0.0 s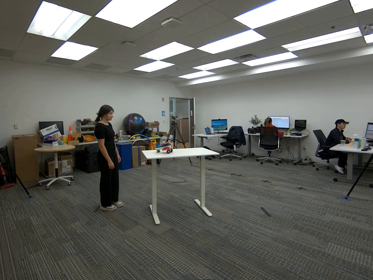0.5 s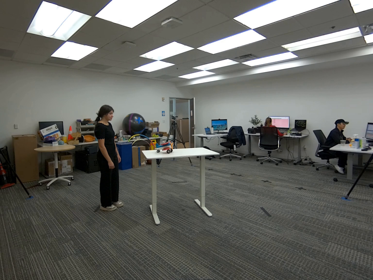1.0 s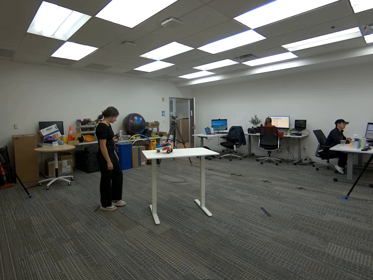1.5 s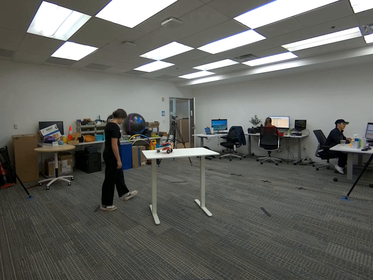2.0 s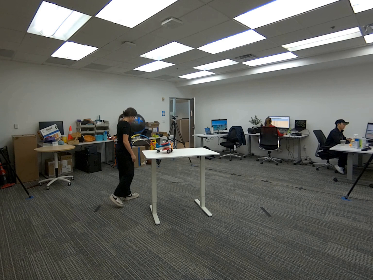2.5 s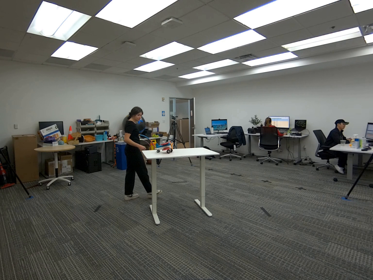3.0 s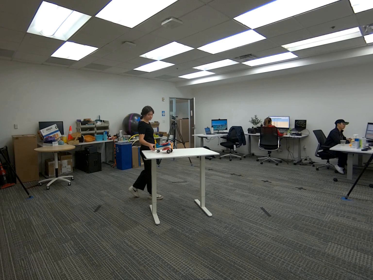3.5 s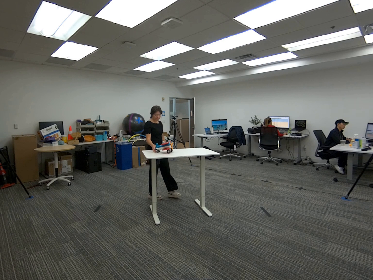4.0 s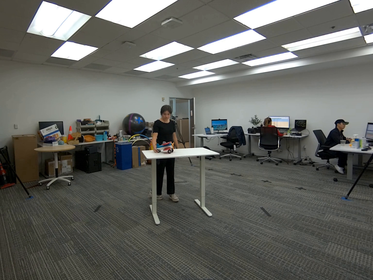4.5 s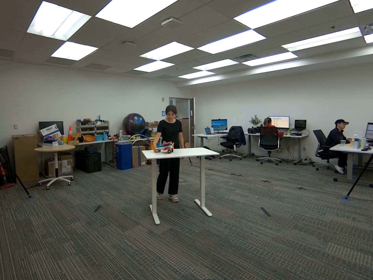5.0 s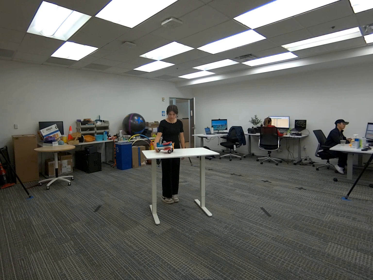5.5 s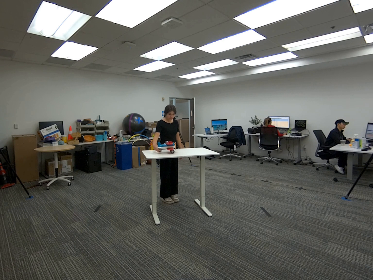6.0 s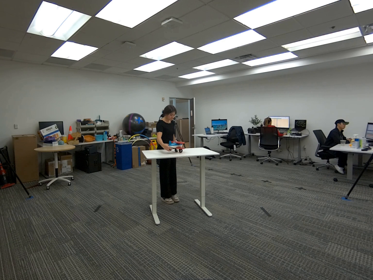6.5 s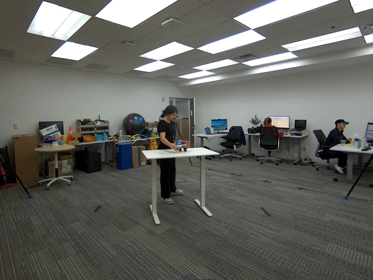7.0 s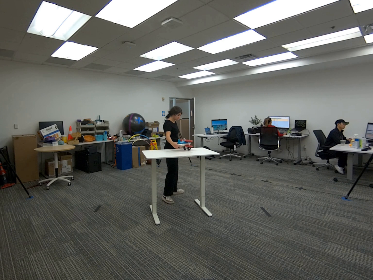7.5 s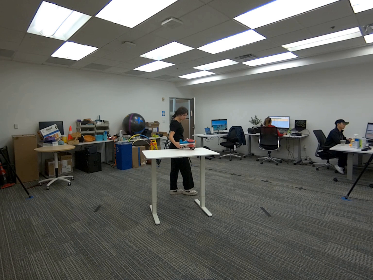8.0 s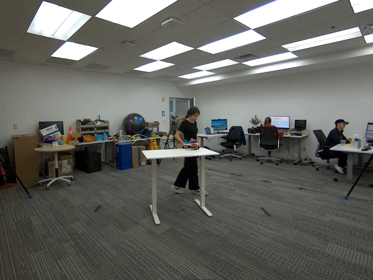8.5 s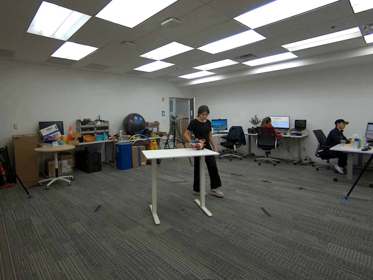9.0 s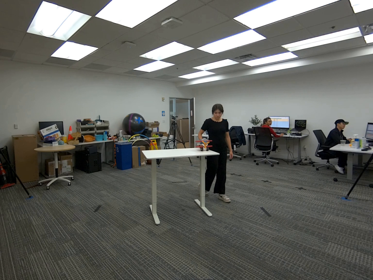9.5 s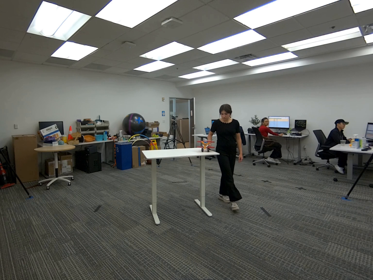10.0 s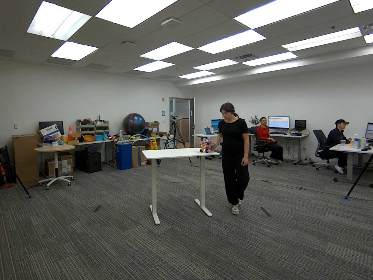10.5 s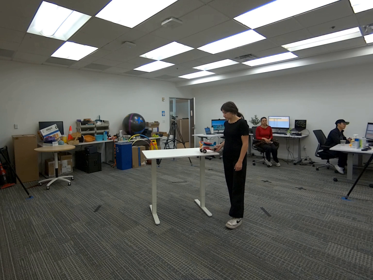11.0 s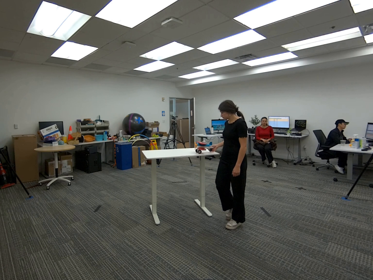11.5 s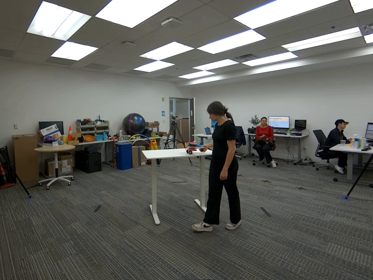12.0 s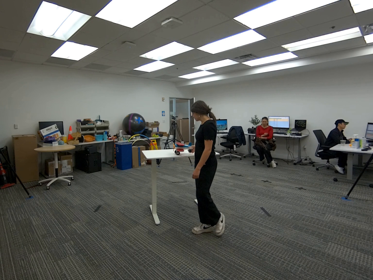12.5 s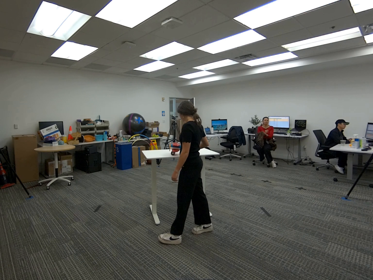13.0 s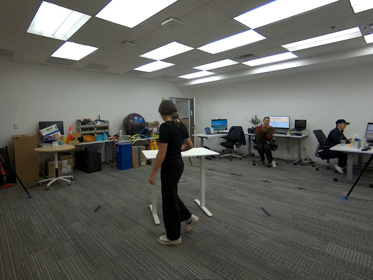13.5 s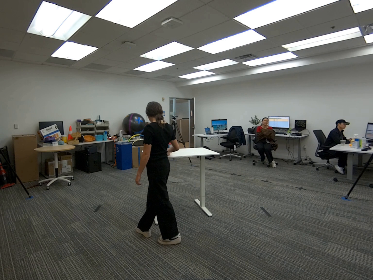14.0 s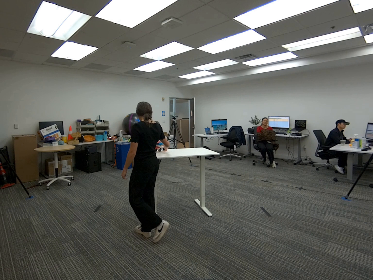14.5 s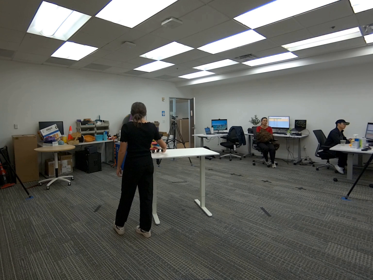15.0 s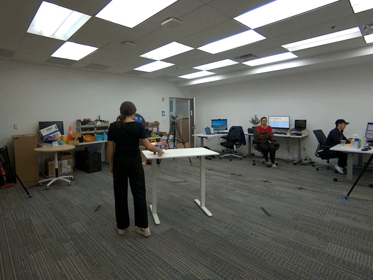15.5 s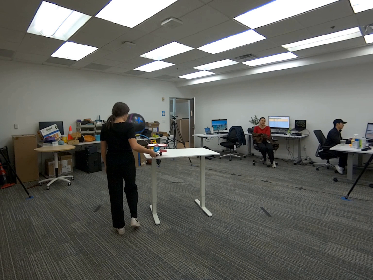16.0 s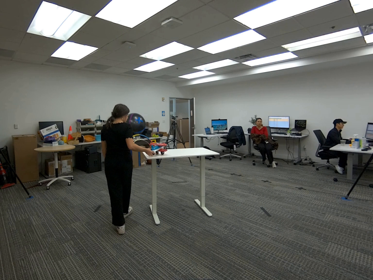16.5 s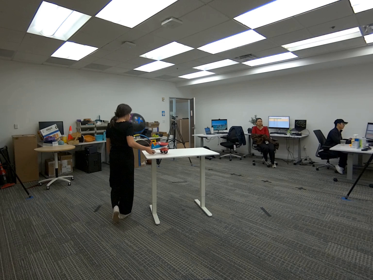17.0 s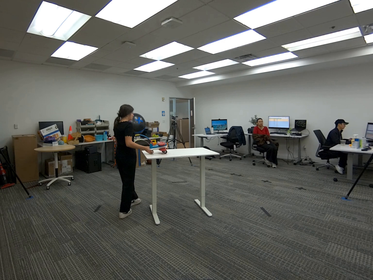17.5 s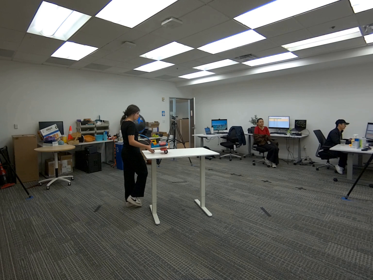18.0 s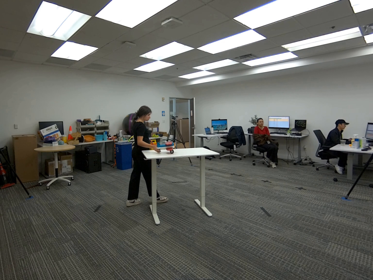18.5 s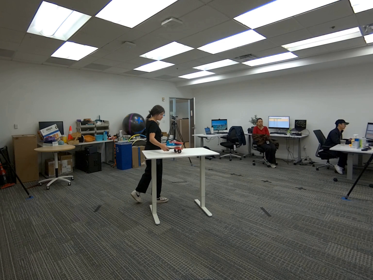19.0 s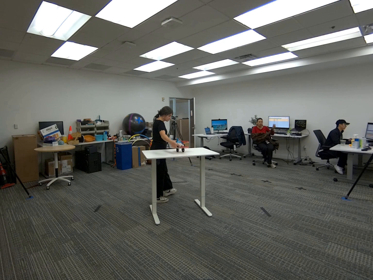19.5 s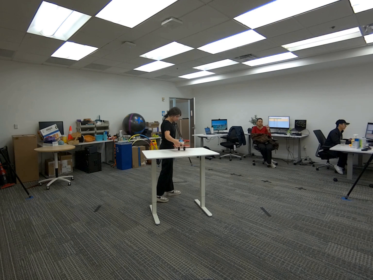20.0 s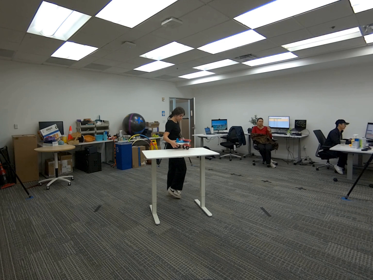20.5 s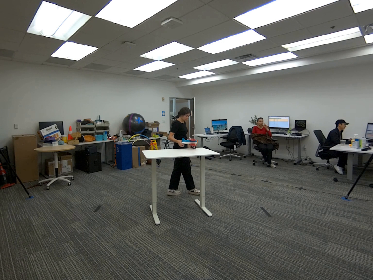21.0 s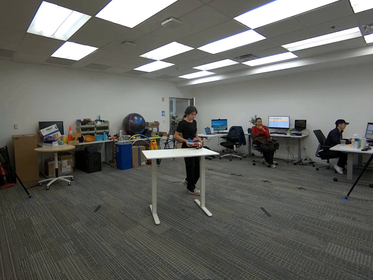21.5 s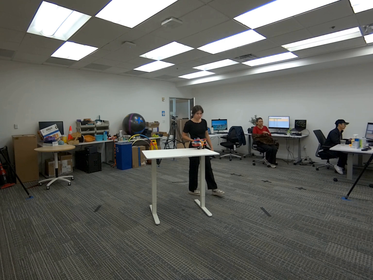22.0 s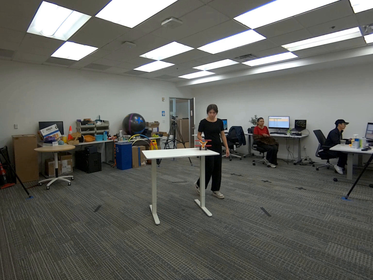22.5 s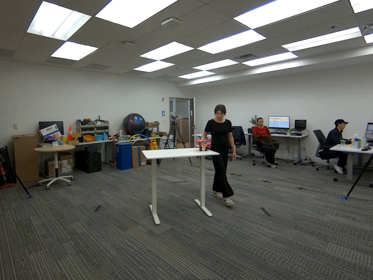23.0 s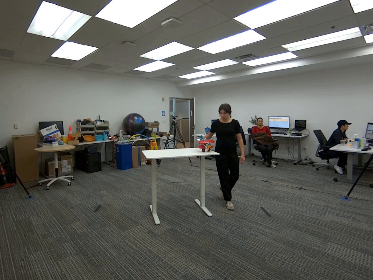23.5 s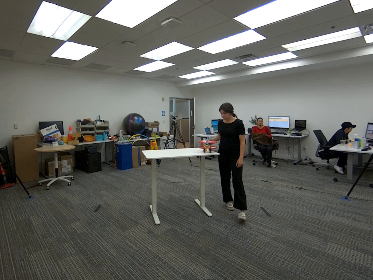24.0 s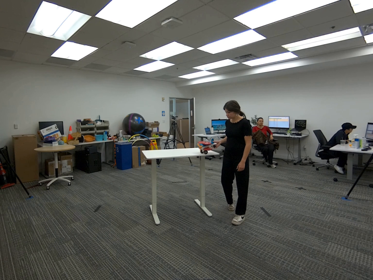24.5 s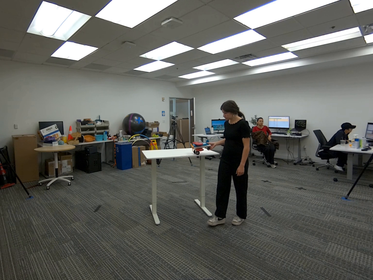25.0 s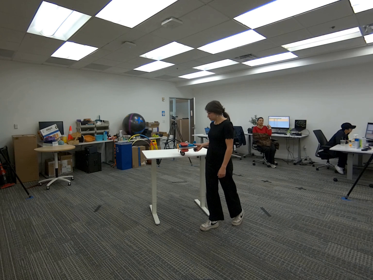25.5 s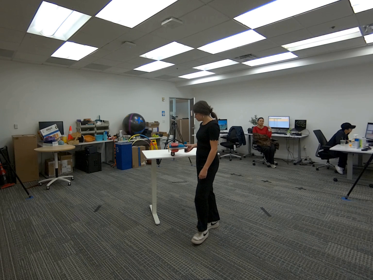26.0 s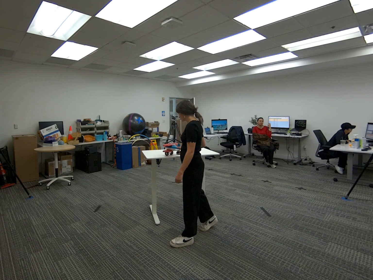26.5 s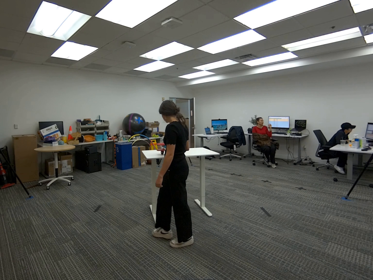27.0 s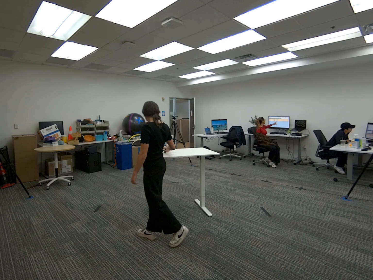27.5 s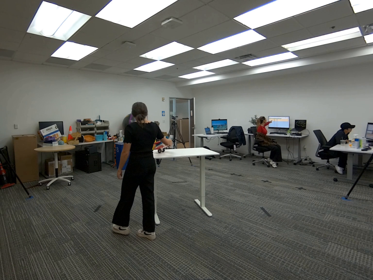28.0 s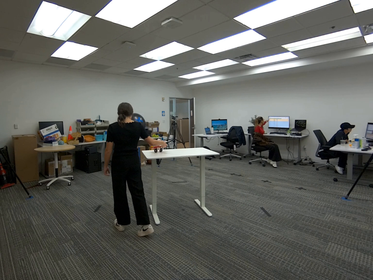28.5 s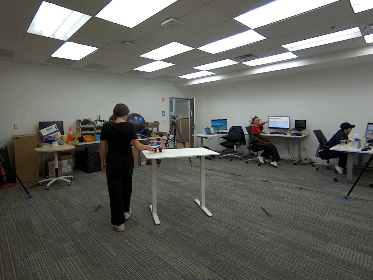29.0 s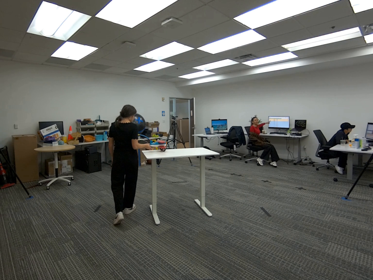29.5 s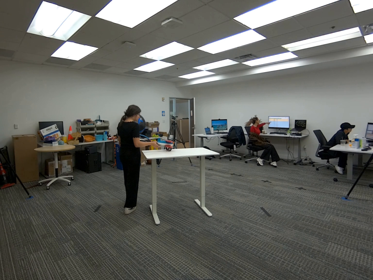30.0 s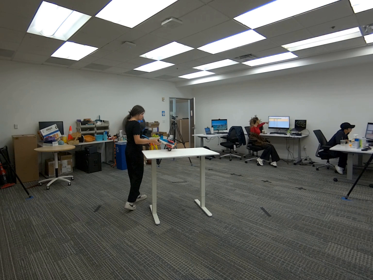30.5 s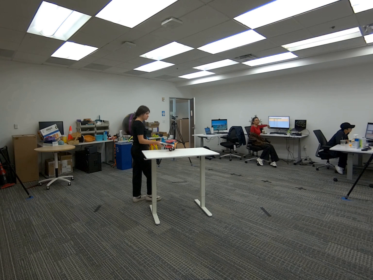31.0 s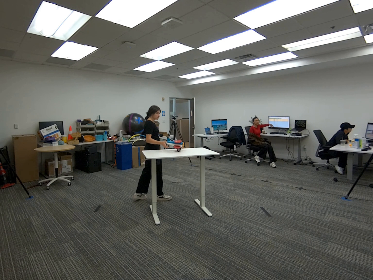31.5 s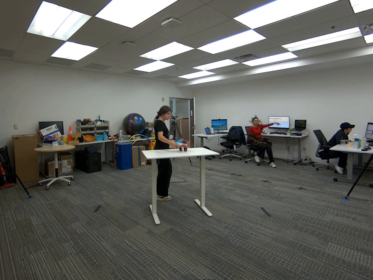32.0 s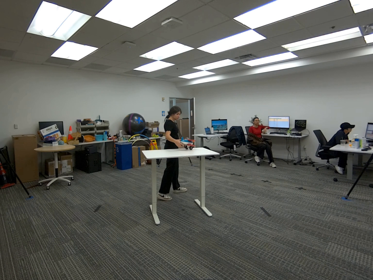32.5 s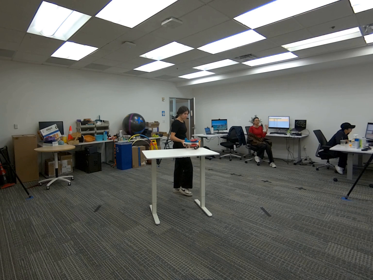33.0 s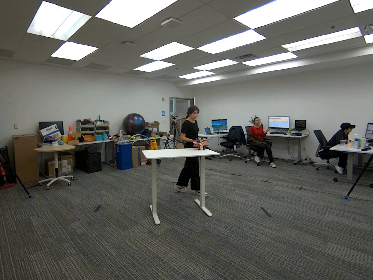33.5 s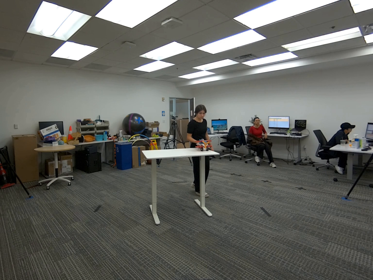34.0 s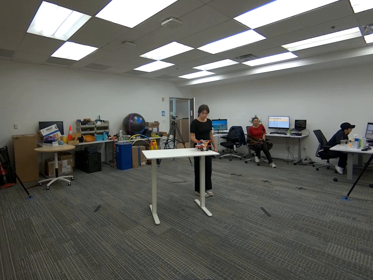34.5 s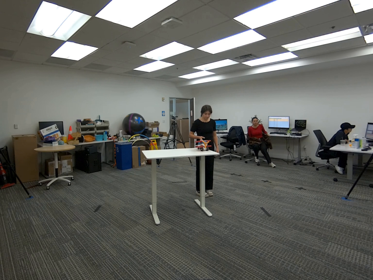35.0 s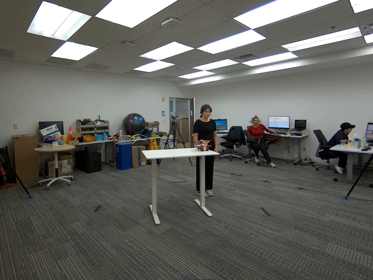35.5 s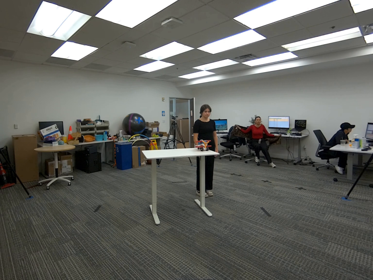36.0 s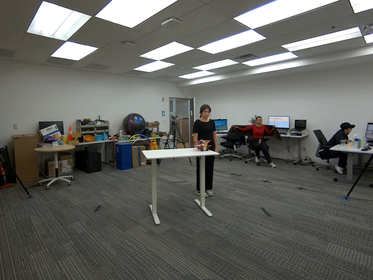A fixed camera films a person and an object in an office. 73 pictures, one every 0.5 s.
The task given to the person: Walk to the airplane on the white desk, place your right hand on the plane and roll it around the desk until finished.
